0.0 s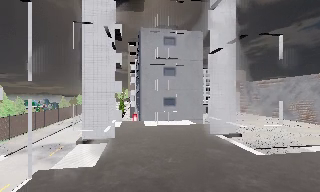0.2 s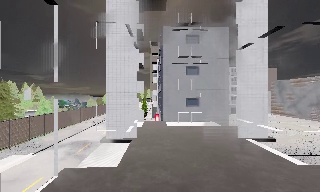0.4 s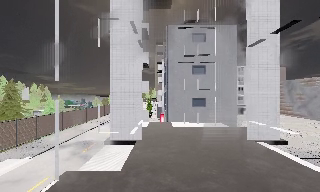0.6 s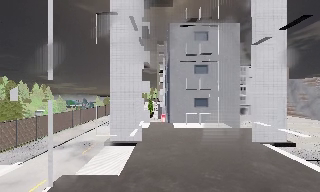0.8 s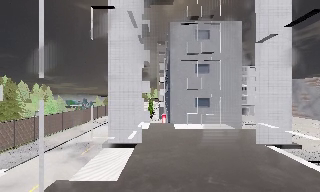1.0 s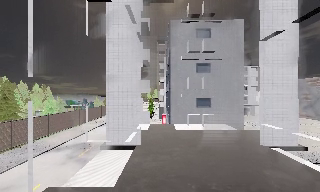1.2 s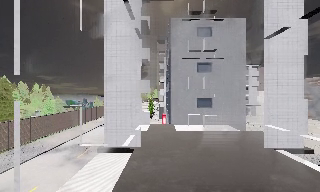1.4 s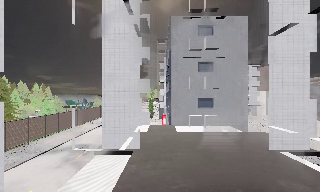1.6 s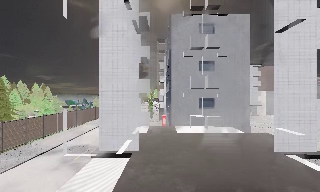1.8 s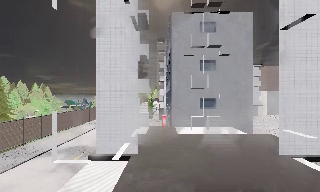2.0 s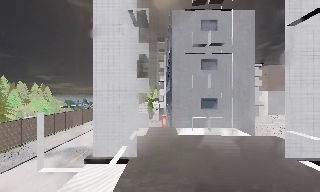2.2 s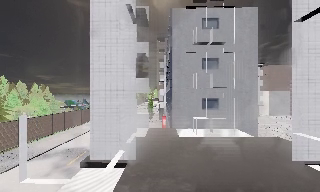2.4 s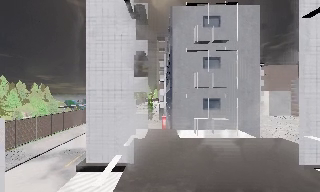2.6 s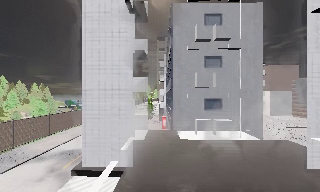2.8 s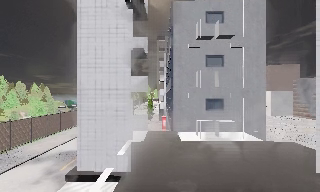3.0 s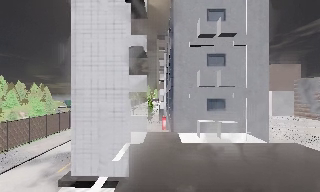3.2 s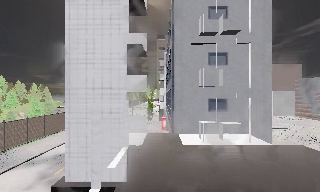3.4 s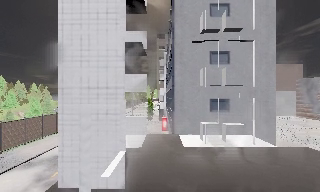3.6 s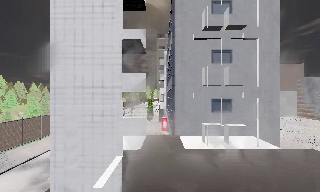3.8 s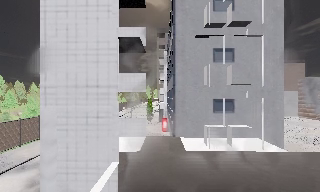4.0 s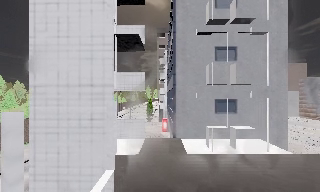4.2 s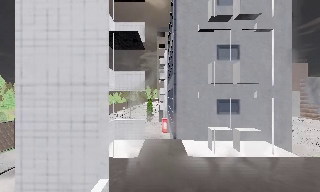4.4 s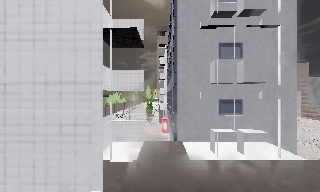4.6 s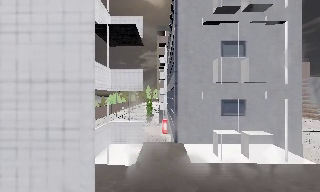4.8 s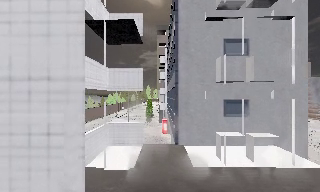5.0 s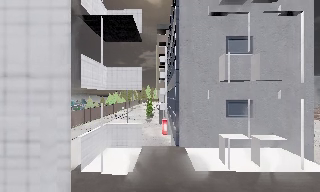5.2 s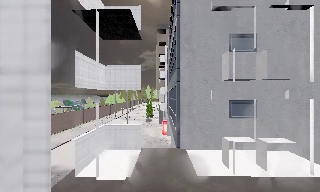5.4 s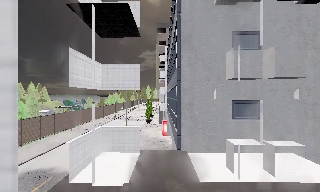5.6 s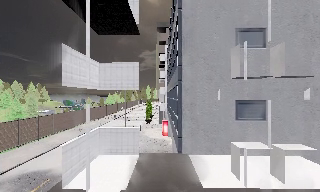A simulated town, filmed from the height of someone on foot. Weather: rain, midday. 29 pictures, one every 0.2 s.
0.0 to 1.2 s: The scene slides to the right, as the camera pans about 10 degrees to its left. It travels forward, about 2 m, so what stands in front looms larger.
1.2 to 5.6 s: The camera travels forward, about 7 m, so what stands in front looms larger.
The film runs forward here.
